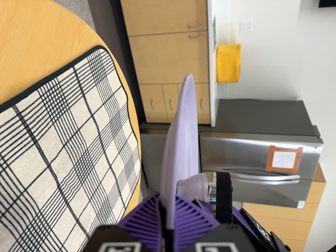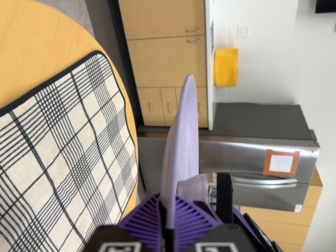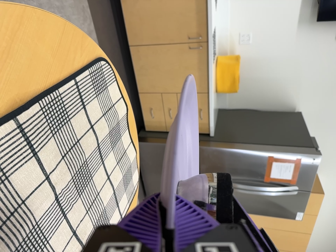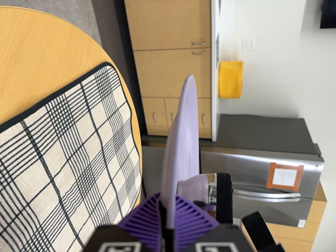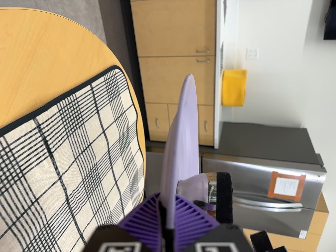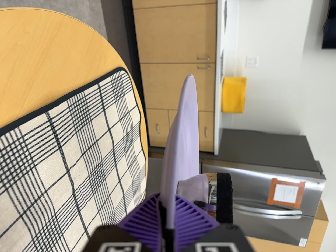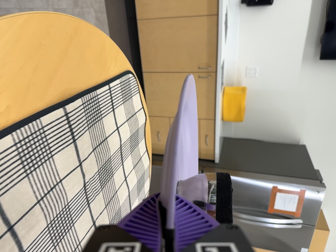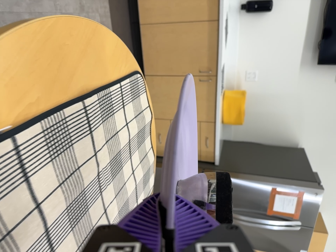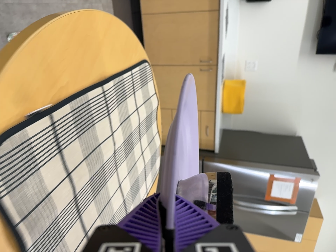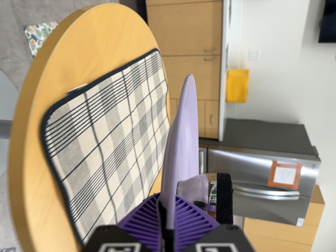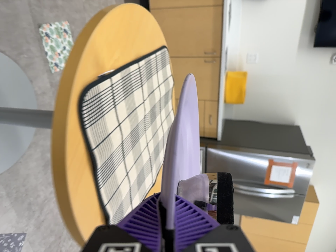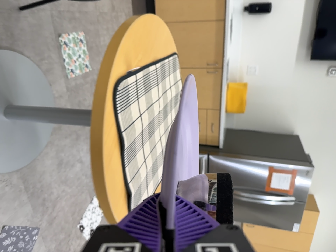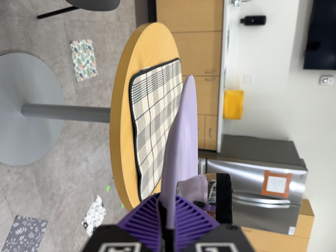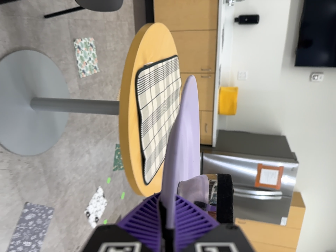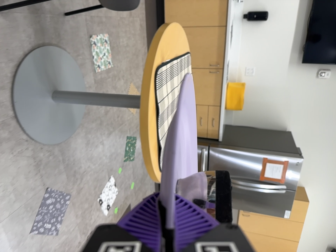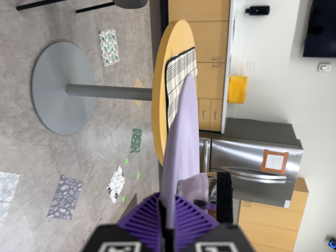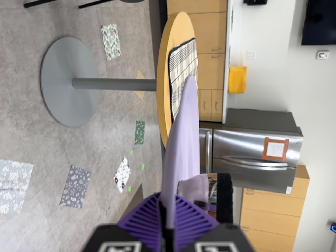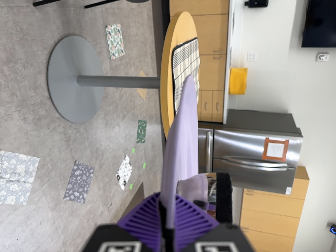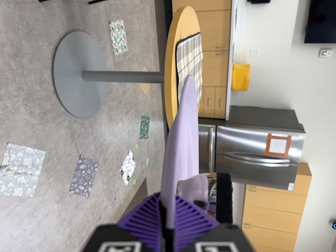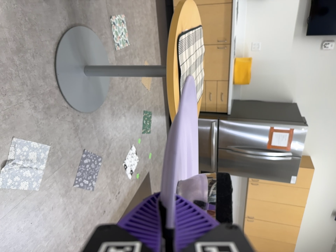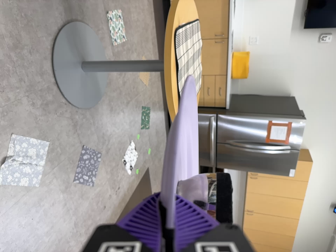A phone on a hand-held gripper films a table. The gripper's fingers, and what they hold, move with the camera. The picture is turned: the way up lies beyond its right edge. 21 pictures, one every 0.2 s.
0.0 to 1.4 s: The camera travels backward, toward the bottom of its view and to its left, about 14 cm, so what stands in front gets smaller. Its aim tips toward the top of its view by about 10 degrees.
1.4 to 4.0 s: The camera travels backward and toward the bottom of its view, about 100 cm, so what stands in front gets smaller.
The film runs backward here.
